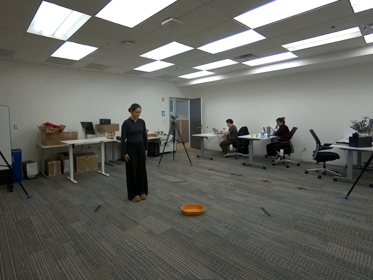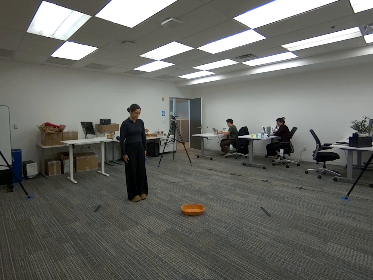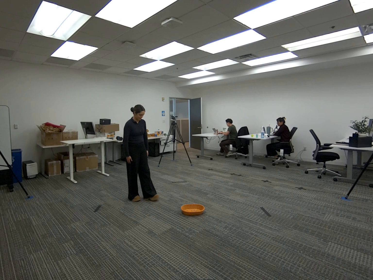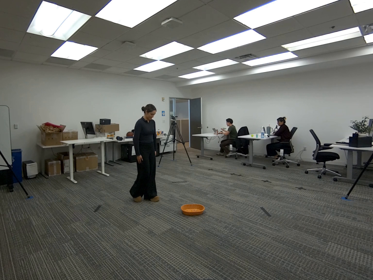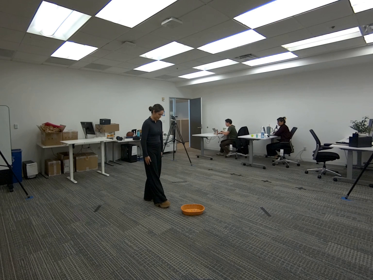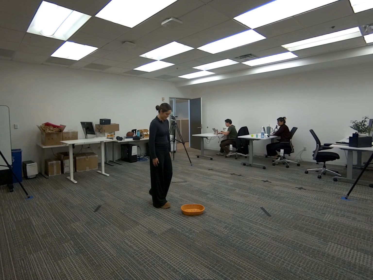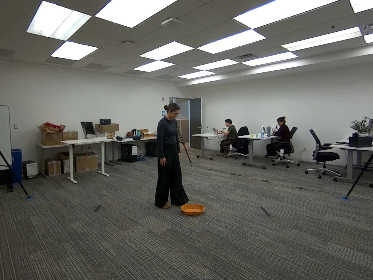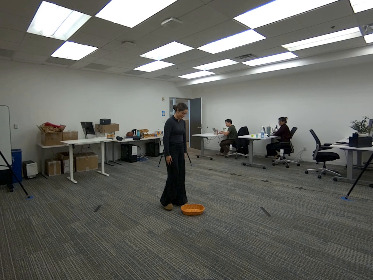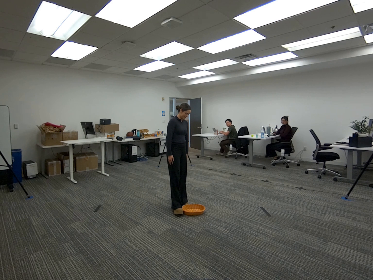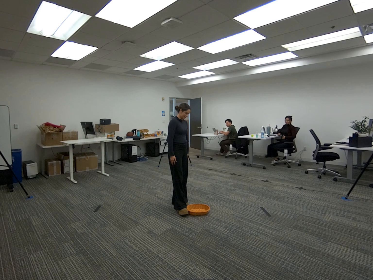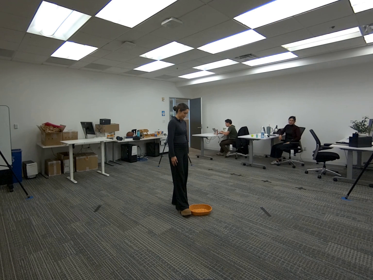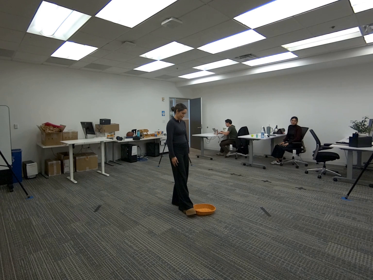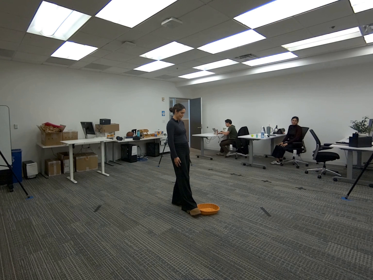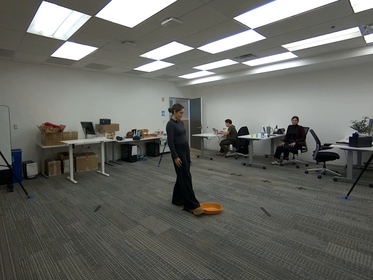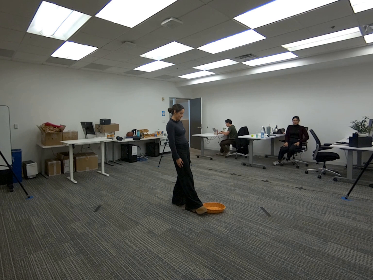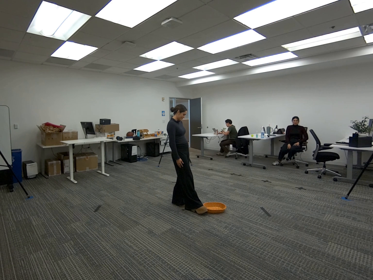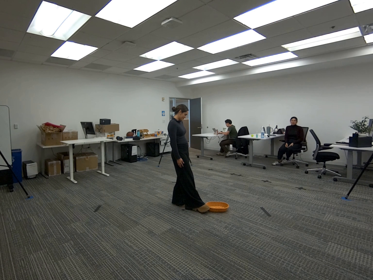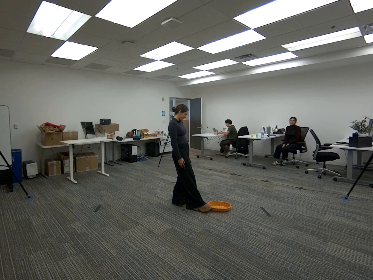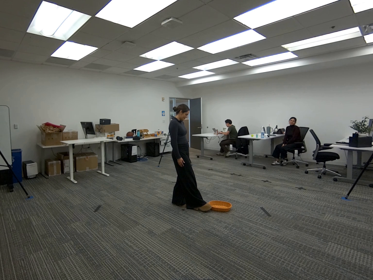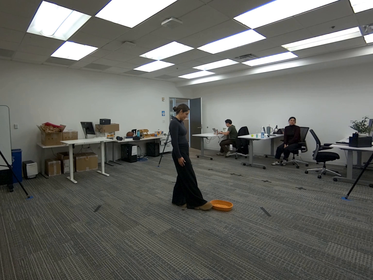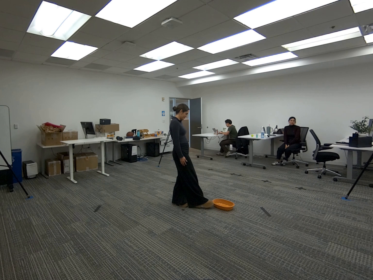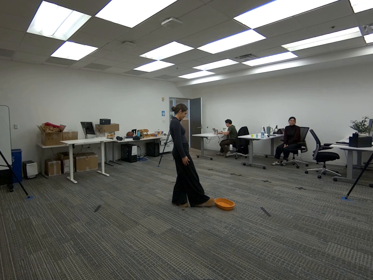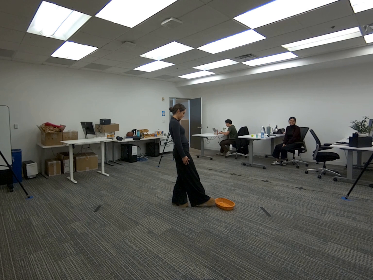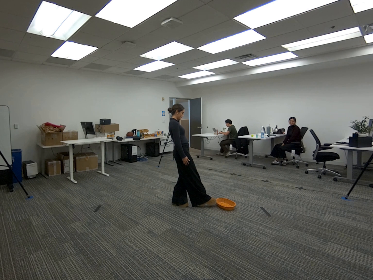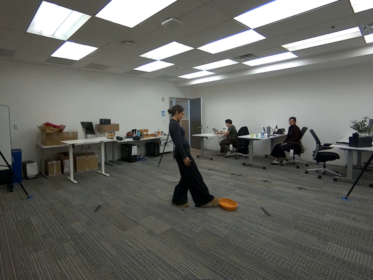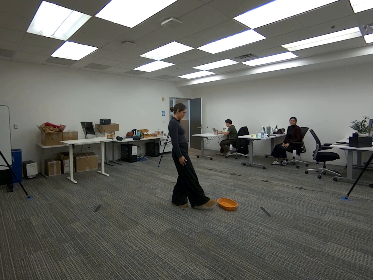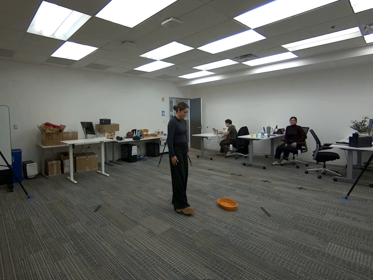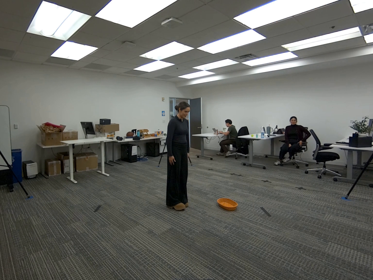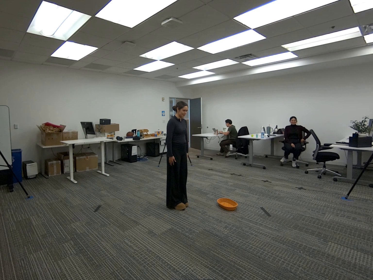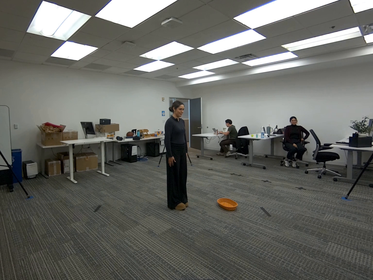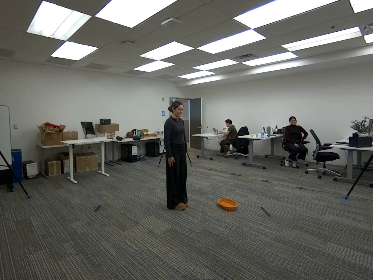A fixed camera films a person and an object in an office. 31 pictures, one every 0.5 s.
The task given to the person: Walk to the woven basket from the ground and use your right foot and push it to the side.
